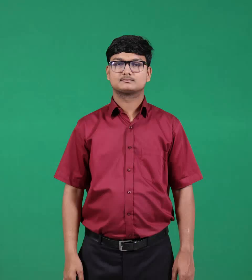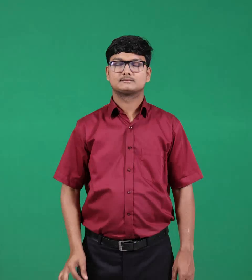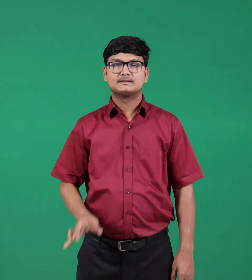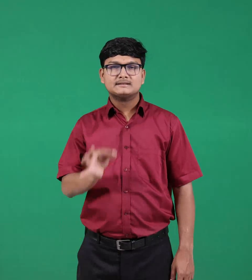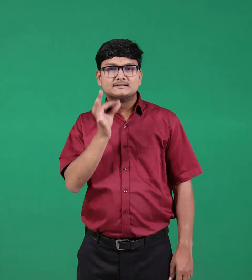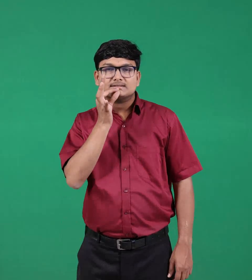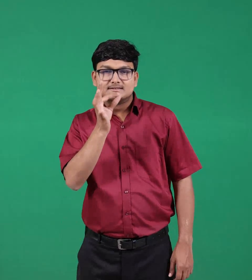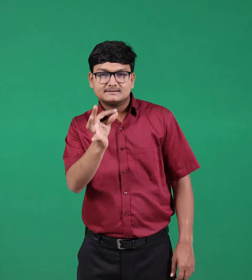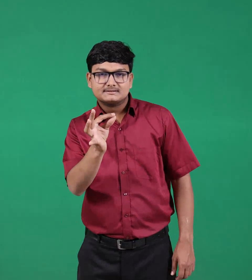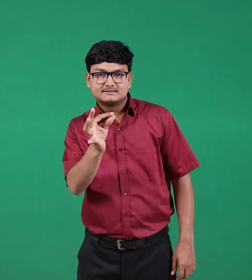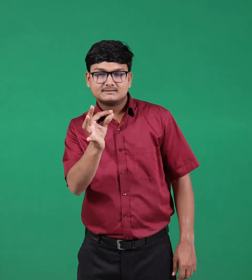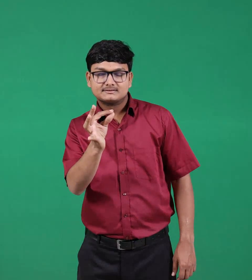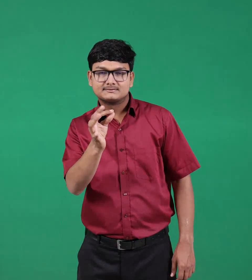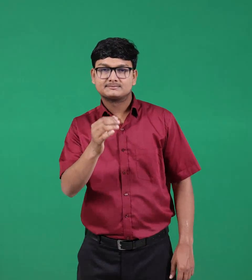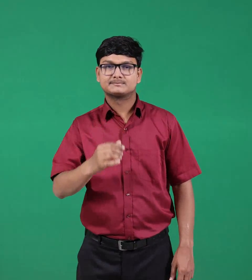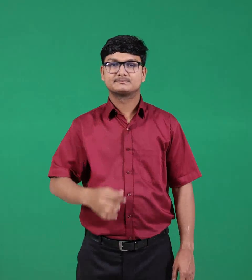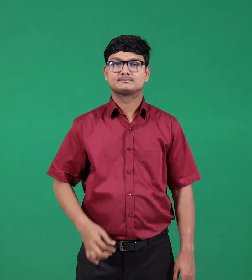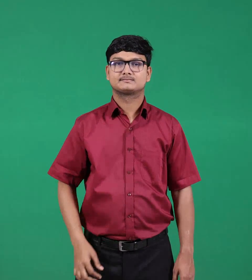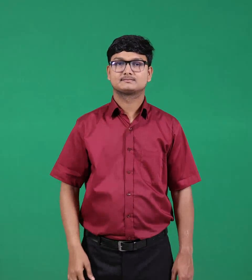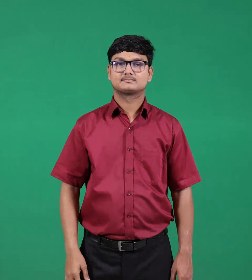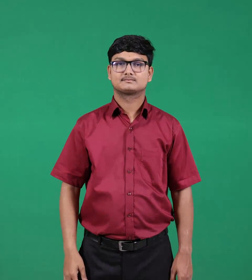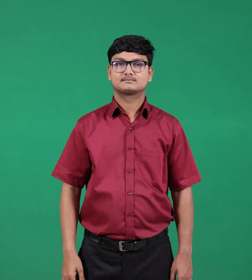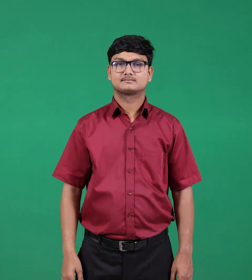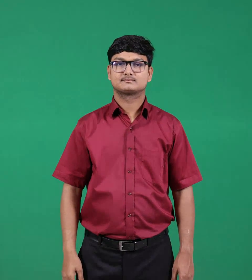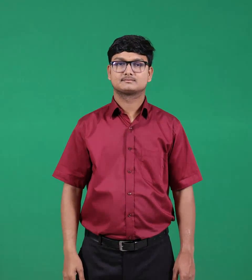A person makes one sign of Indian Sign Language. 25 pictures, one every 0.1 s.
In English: ask
